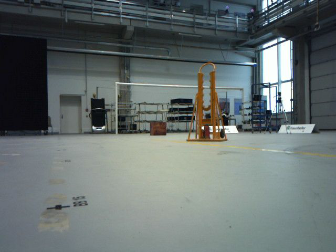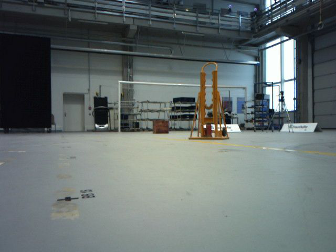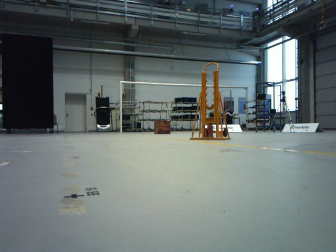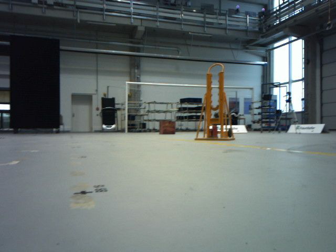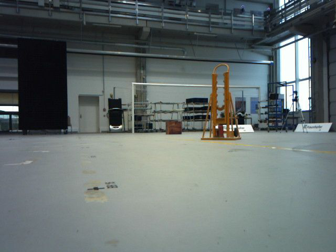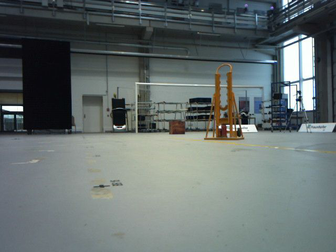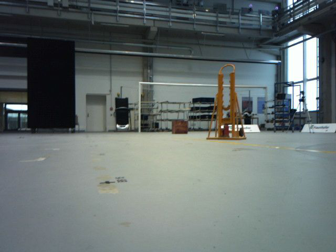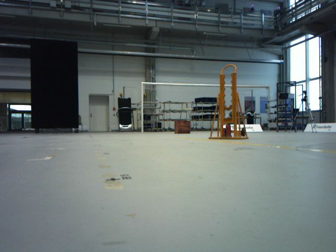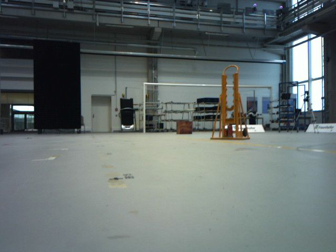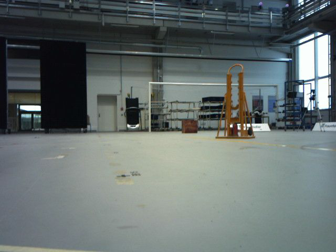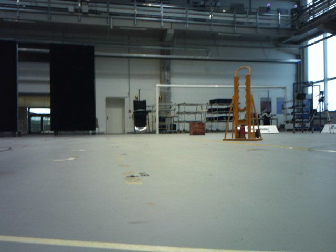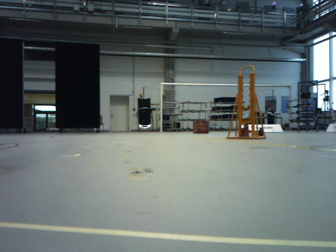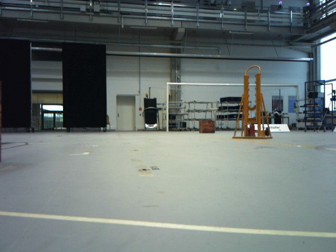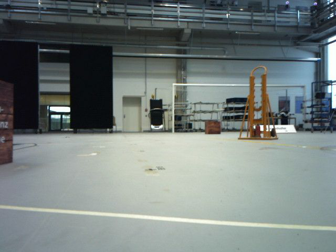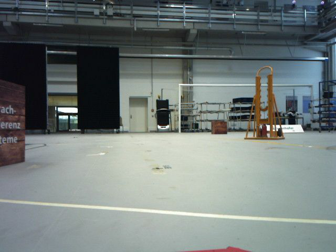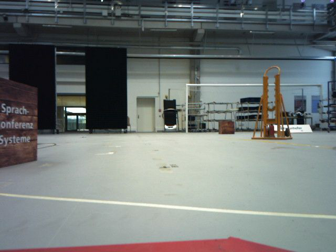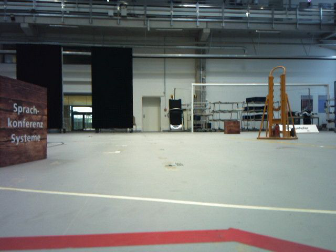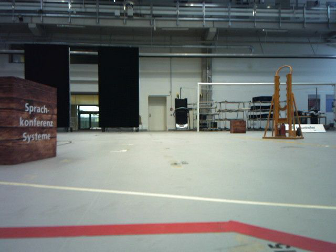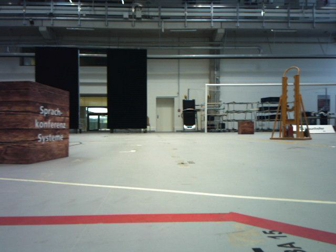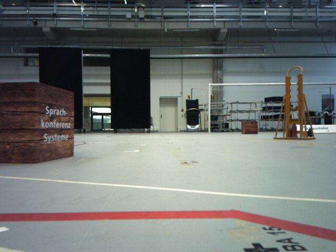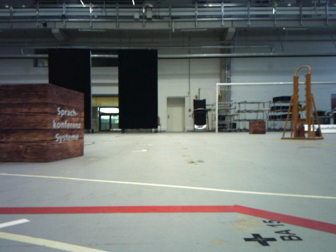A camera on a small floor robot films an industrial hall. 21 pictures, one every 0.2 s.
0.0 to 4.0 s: The scene slides to the right, as the camera pans about 20 degrees to its left. It travels backward, about 0.8 m, so what stands in front gets smaller.
The film runs backward here.
